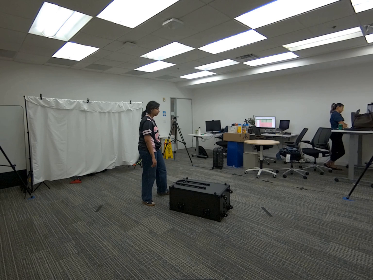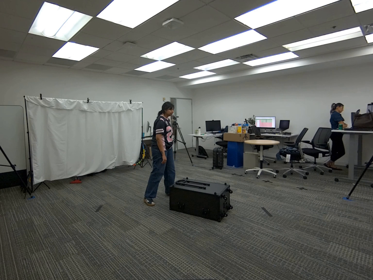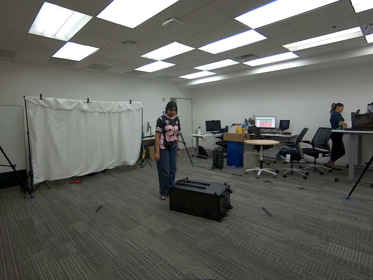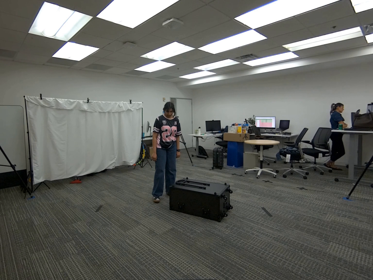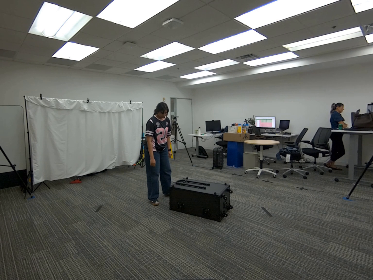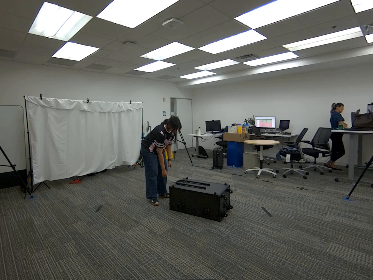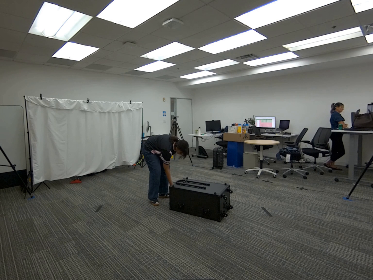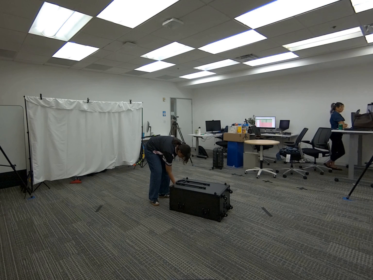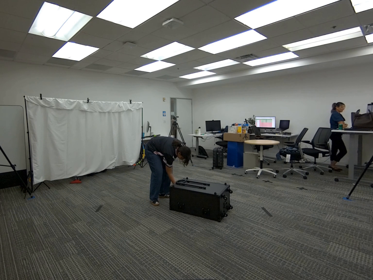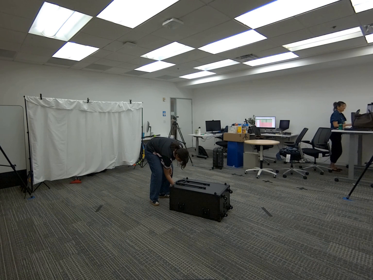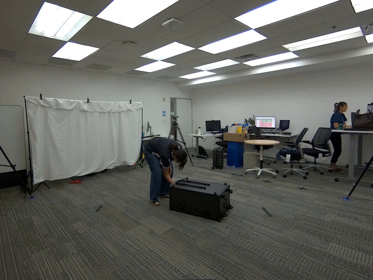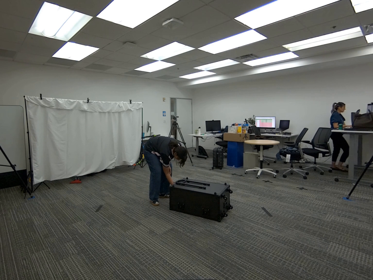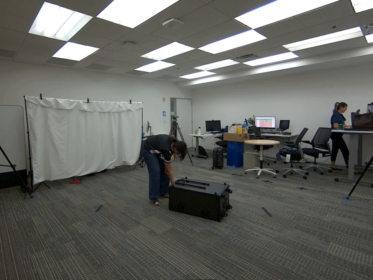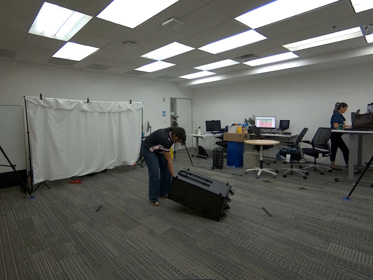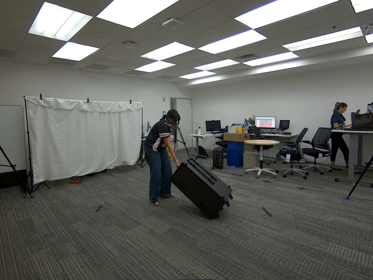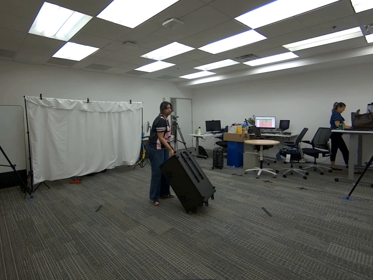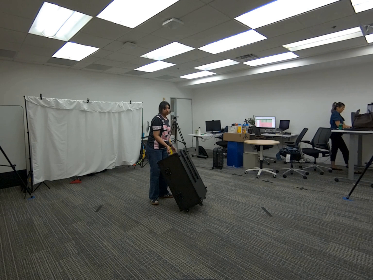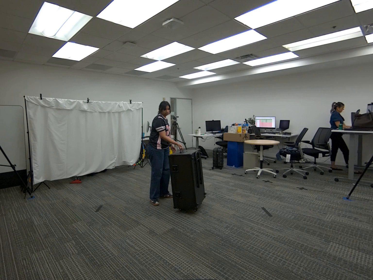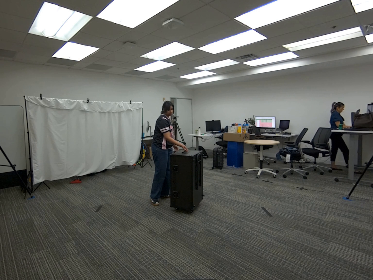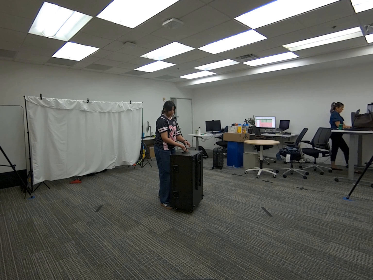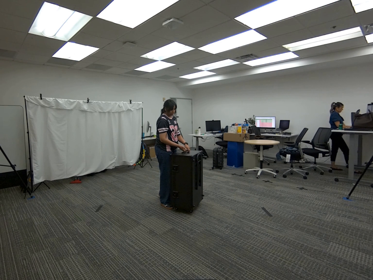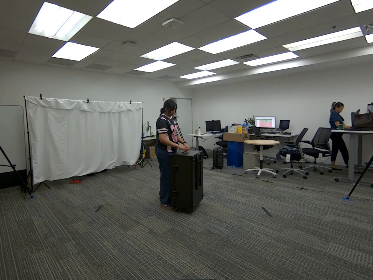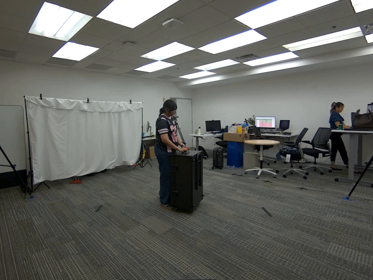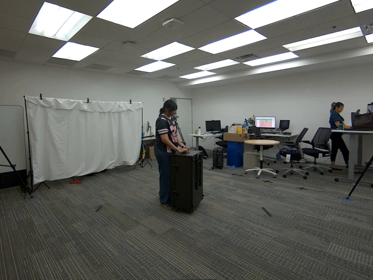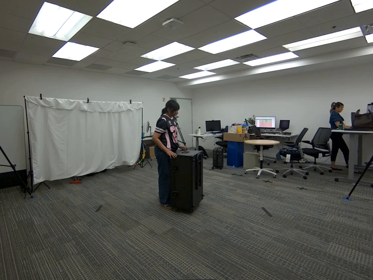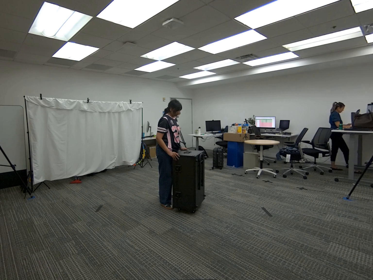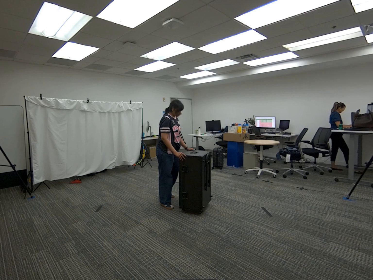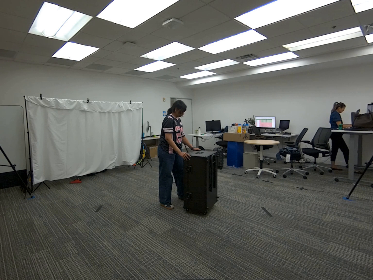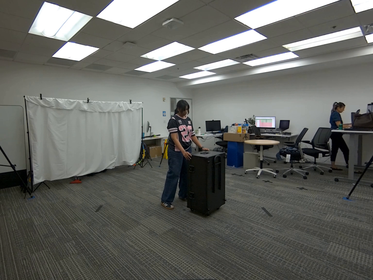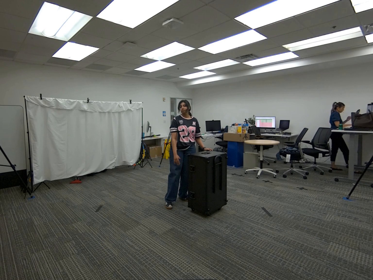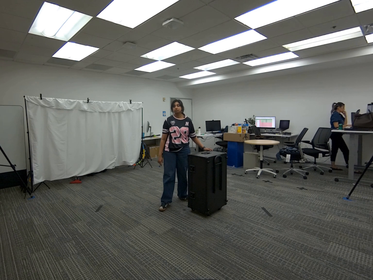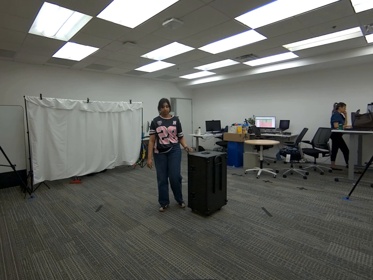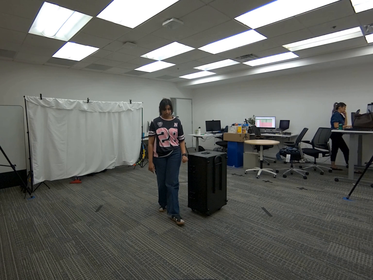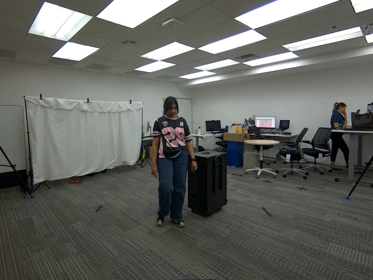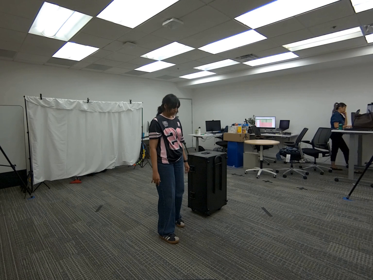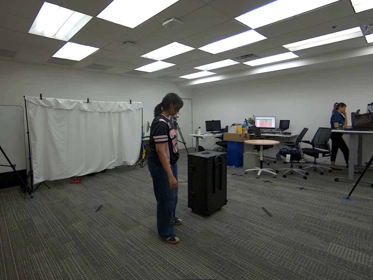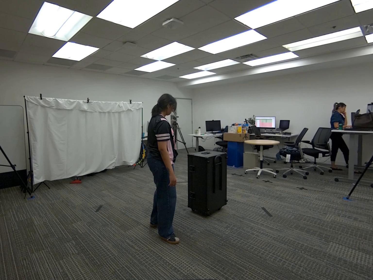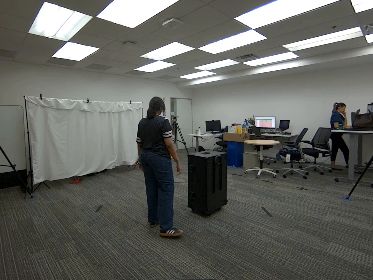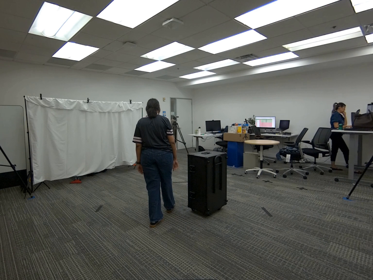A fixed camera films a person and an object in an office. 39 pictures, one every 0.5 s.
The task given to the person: Walk over to the G1 box and pick up the box and place it right up.
